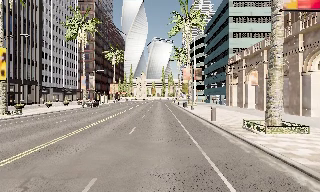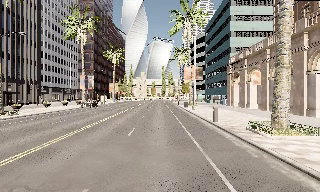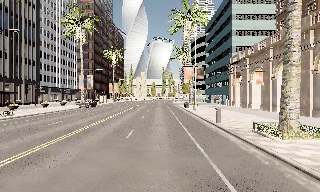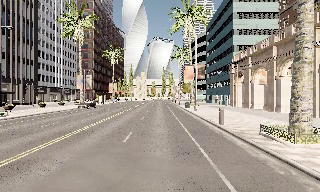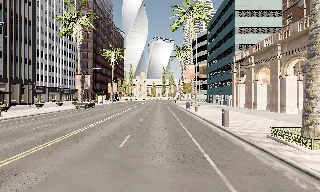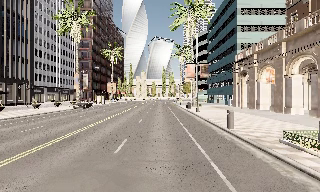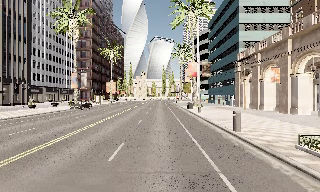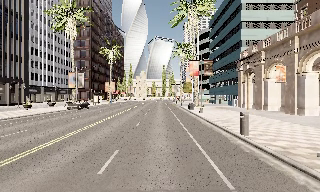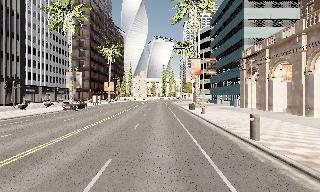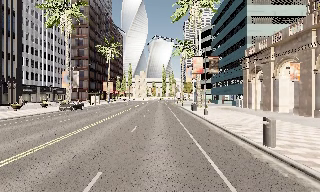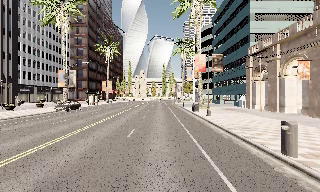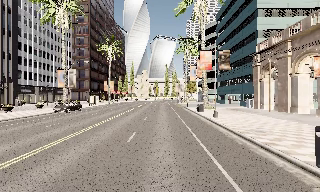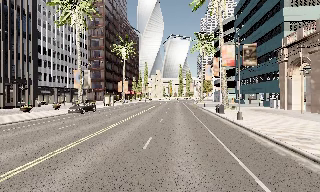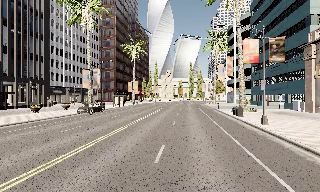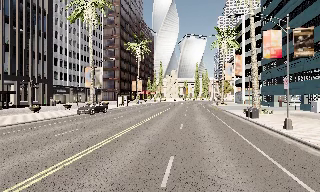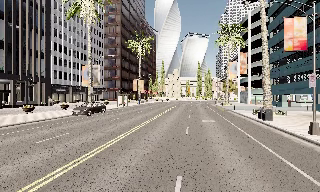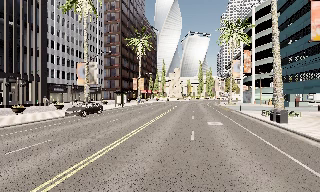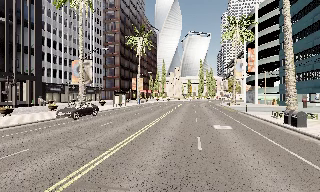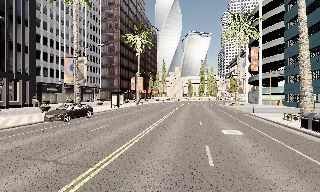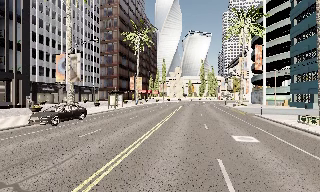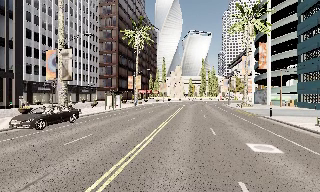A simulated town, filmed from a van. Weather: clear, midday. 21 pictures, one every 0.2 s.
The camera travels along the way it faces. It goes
forward.
0.0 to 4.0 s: The camera pans to its left, which is counterclockwise from overhead, by about 10 degrees. It travels forward, about 20 m, so what stands in front looms larger. It gains speed.
The film runs forward here.
